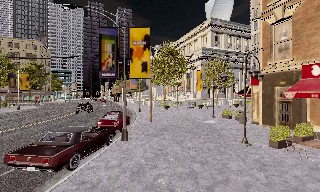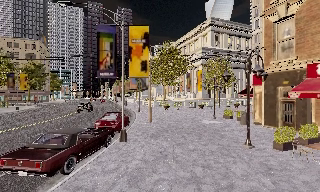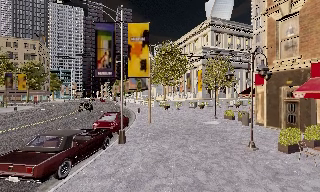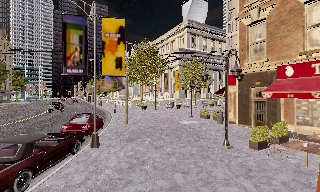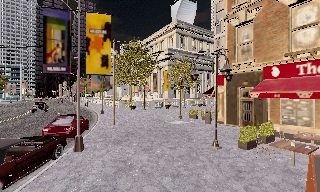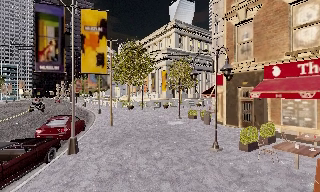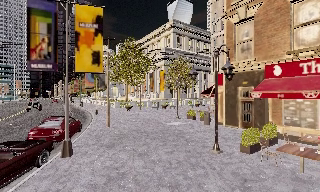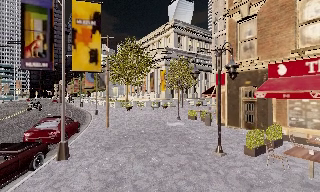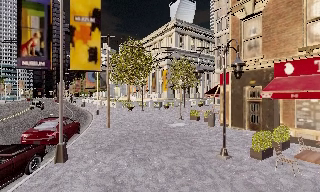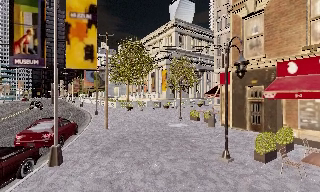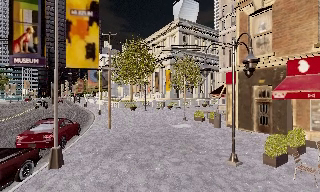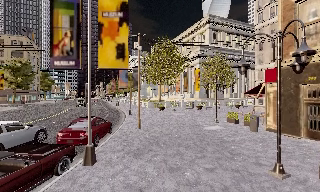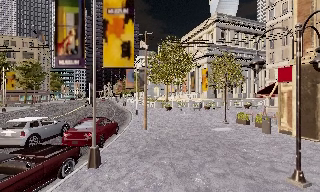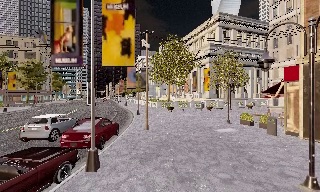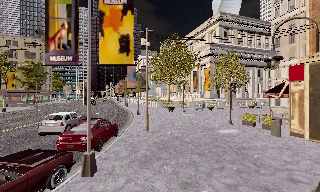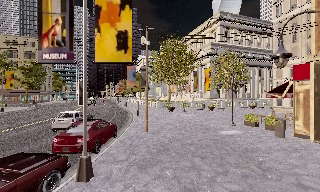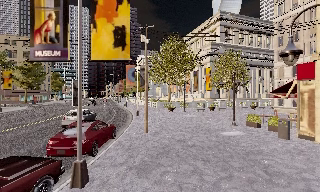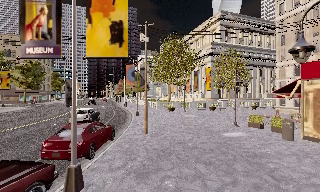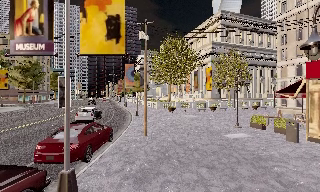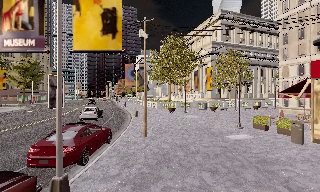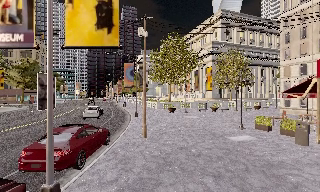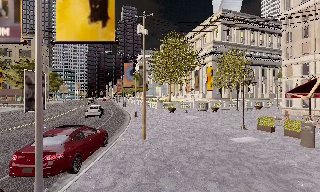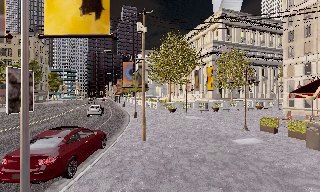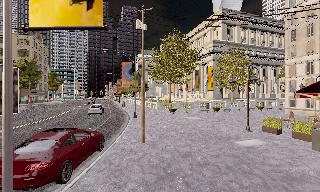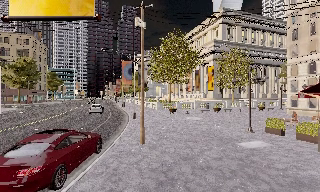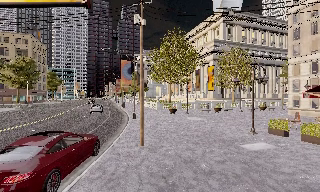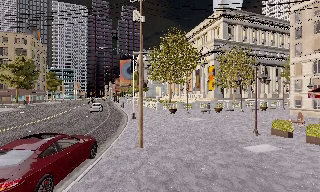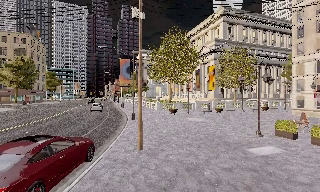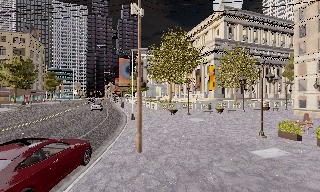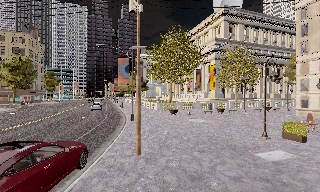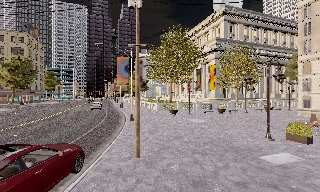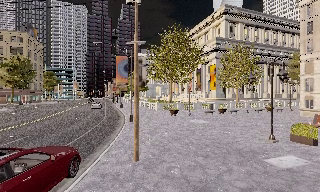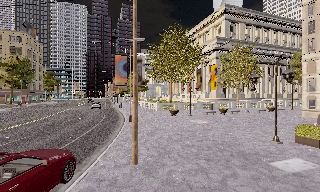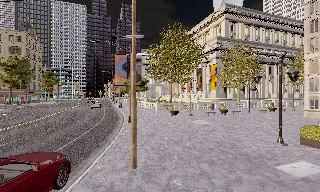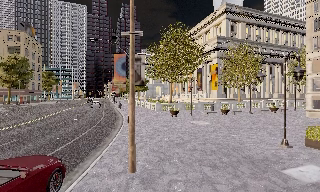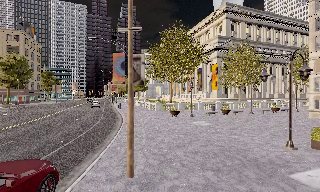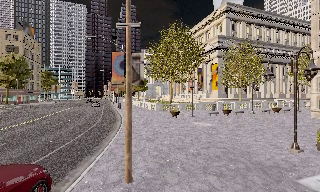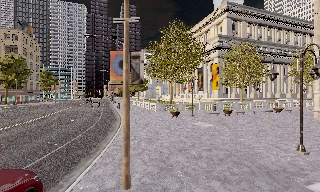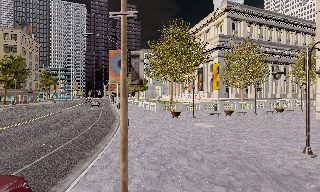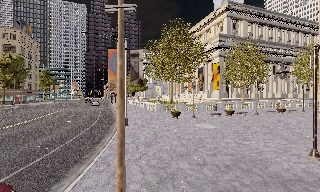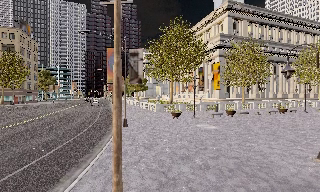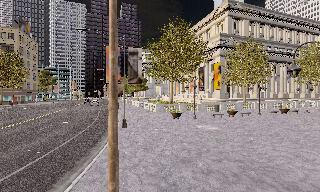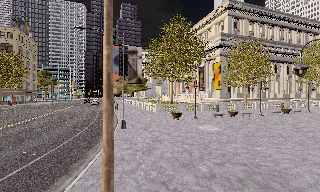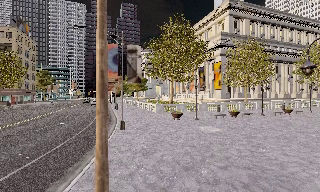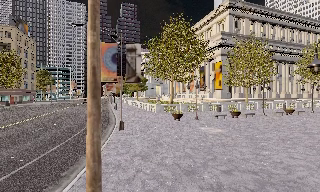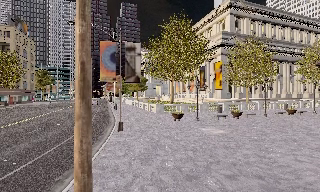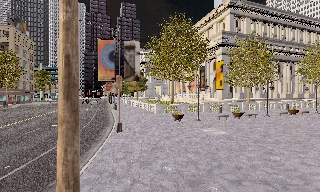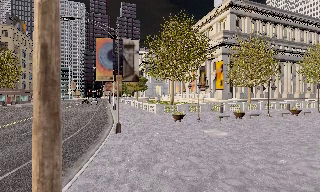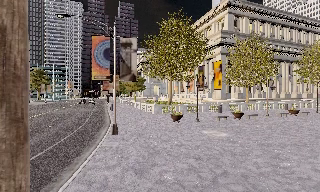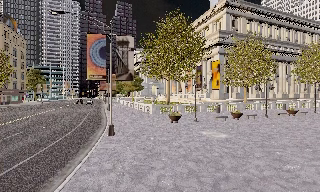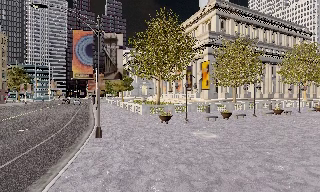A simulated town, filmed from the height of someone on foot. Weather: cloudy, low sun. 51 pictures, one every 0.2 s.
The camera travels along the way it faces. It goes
forward.
0.0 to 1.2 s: The camera pans to its right, which is clockwise from overhead, by about 15 degrees. It travels forward, about 2 m, so what stands in front looms larger.
1.2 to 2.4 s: The camera pans to its left, which is counterclockwise from overhead, by about 15 degrees. It travels forward, about 2 m, so what stands in front looms larger.
2.4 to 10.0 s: The camera travels forward, about 12 m, so what stands in front looms larger.
The film runs forward here.
